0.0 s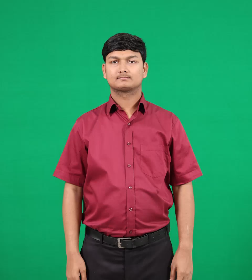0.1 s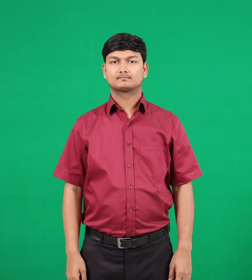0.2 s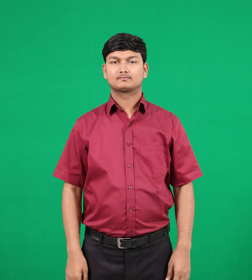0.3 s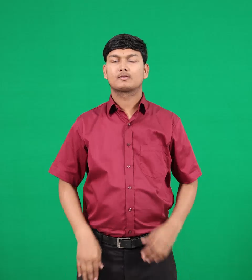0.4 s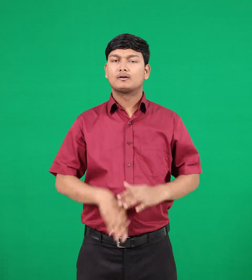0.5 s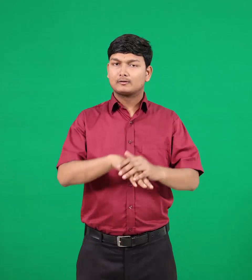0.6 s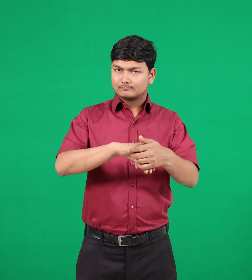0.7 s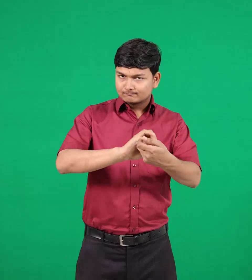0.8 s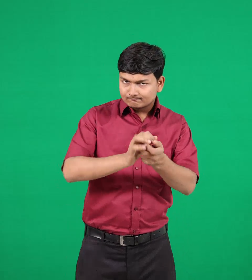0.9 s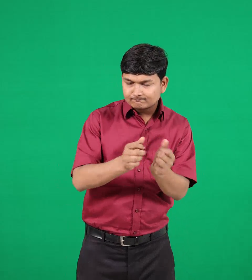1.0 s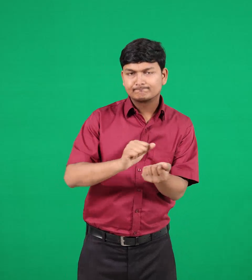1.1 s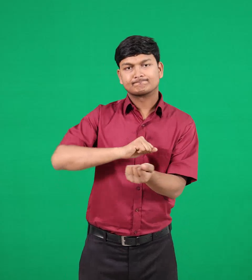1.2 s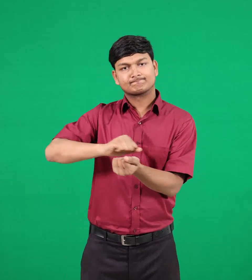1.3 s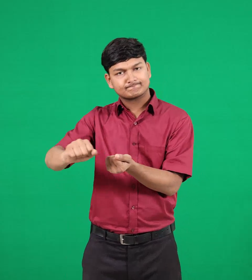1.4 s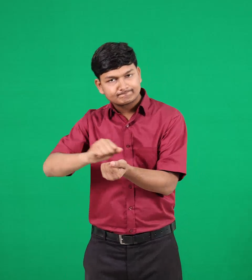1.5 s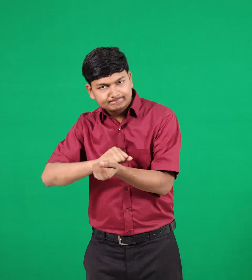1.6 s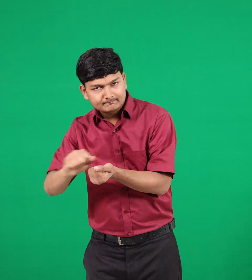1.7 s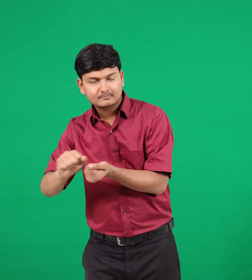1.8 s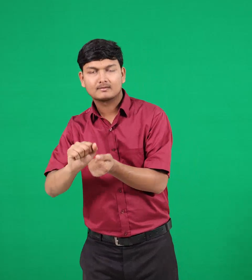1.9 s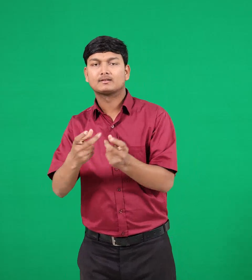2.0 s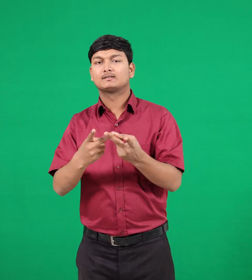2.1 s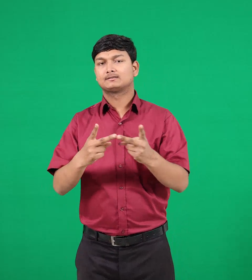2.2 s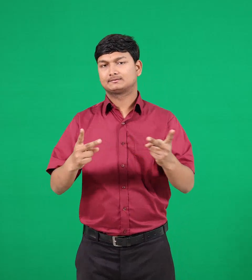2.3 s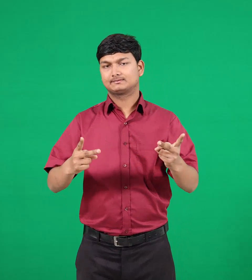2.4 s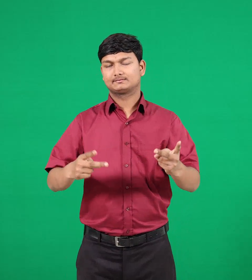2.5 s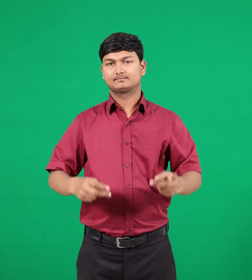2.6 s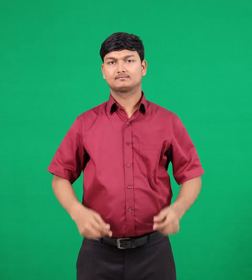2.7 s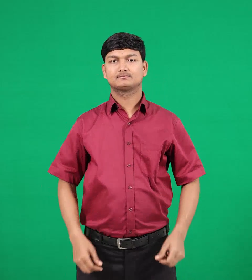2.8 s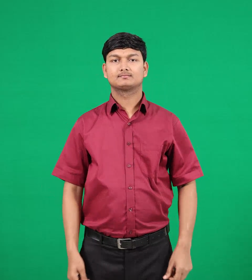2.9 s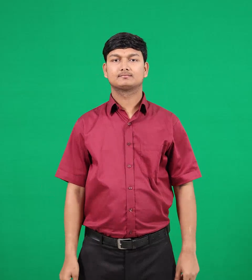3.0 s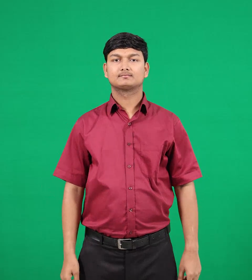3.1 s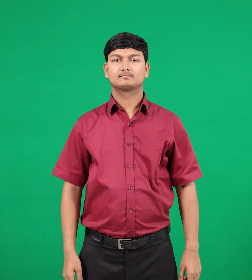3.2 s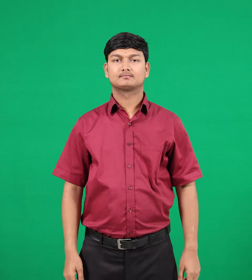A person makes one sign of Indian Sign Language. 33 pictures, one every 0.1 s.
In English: wash
